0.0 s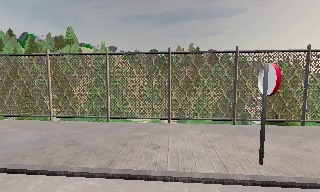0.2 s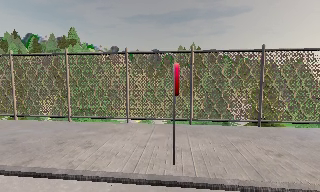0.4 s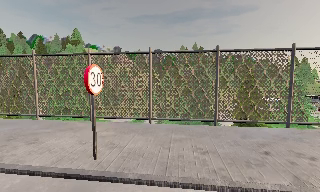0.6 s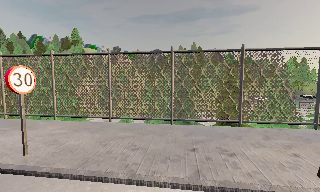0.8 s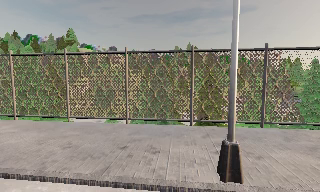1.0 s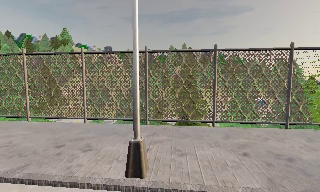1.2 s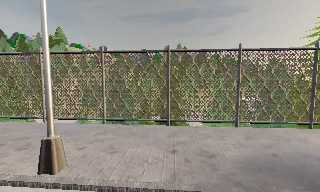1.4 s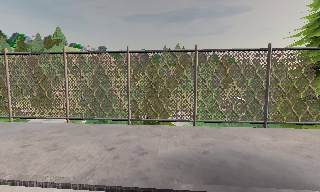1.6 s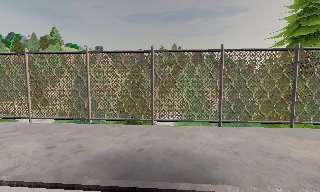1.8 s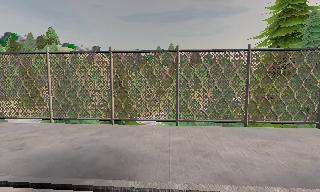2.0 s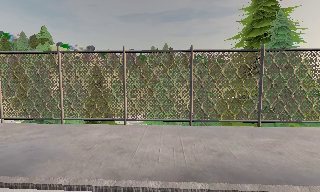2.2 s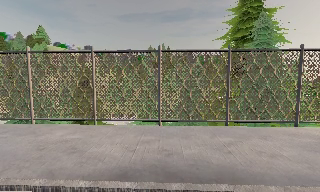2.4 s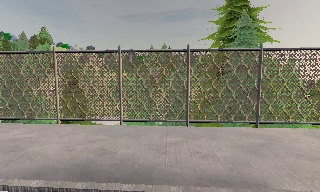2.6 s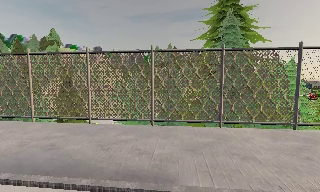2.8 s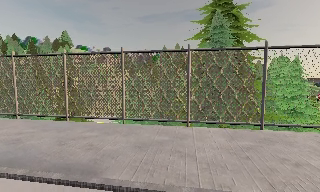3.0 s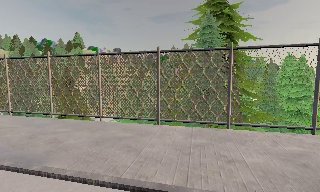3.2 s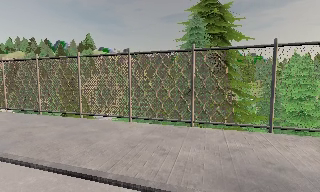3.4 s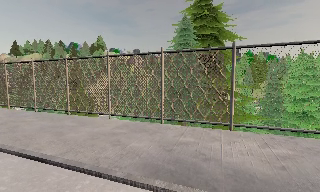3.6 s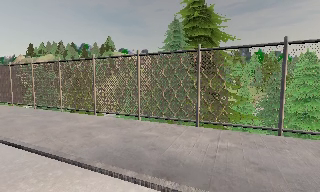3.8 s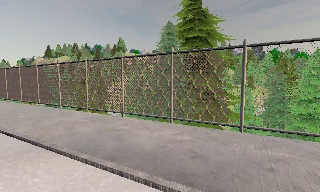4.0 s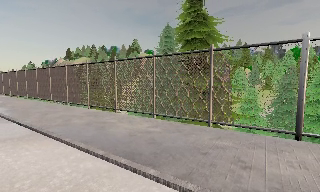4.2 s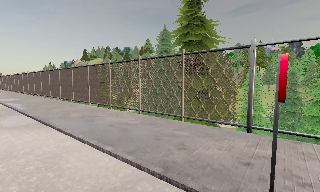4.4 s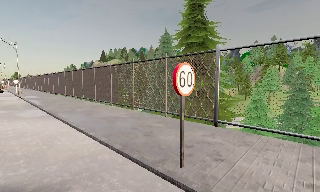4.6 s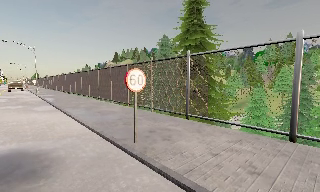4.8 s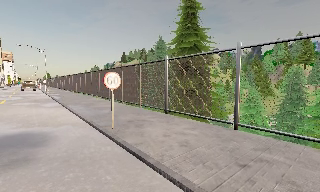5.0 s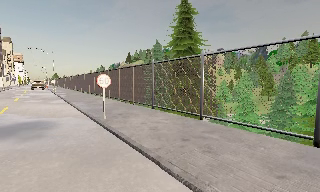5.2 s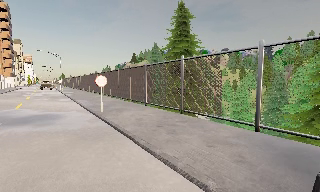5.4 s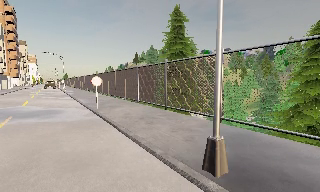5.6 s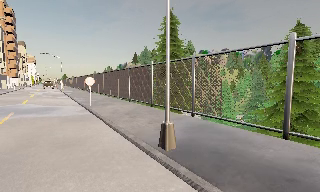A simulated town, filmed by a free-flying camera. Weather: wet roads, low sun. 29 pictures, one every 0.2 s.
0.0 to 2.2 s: The camera travels to its right, about 19 m, so close, fixed things drift to the left.
2.2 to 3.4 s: The camera pans to its left, which is counterclockwise from overhead, by about 20 degrees. It travels to its right, about 10 m, so close, fixed things drift to the left.
3.4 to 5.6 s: The camera pans to its left, which is counterclockwise from overhead, by about 35 degrees. It travels to its right and backward, about 19 m.
The film runs backward here.
